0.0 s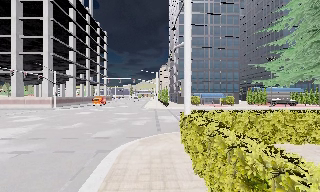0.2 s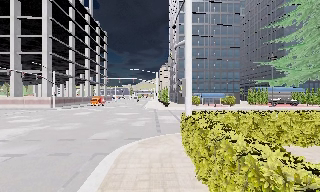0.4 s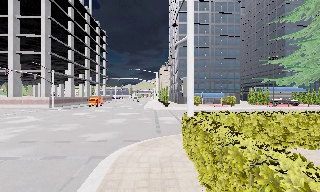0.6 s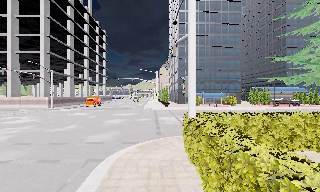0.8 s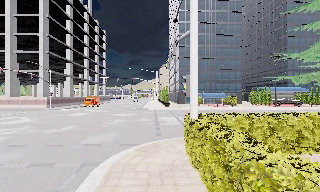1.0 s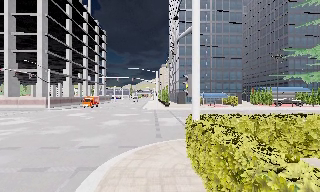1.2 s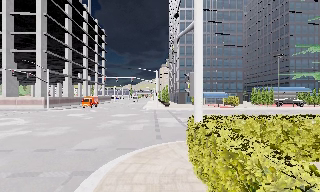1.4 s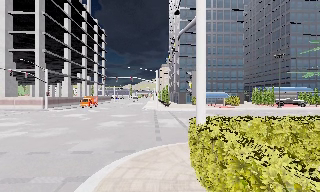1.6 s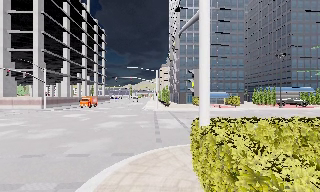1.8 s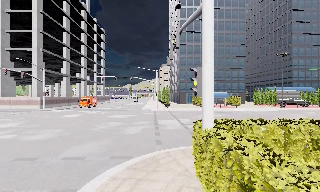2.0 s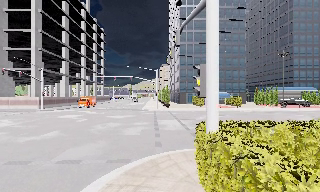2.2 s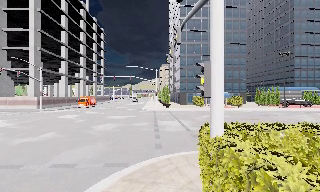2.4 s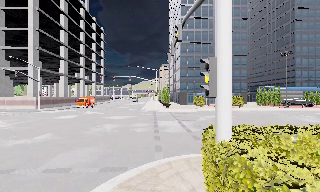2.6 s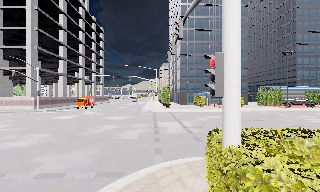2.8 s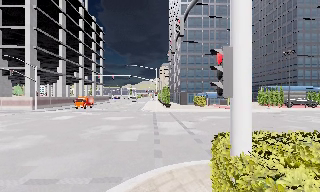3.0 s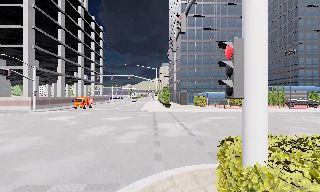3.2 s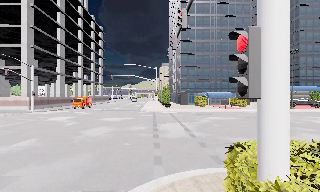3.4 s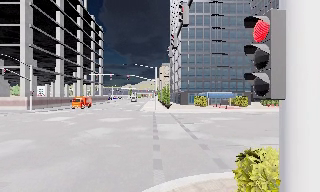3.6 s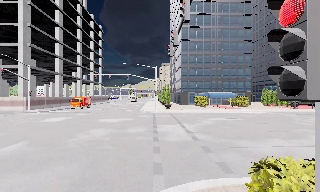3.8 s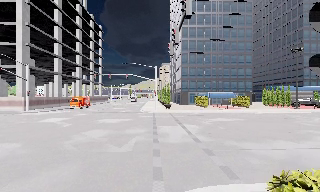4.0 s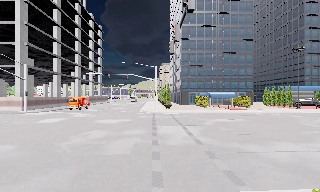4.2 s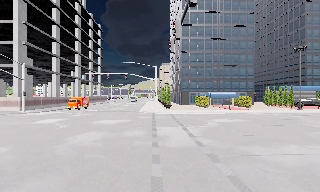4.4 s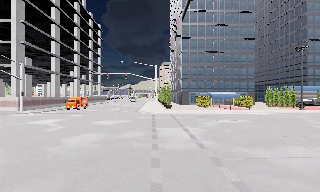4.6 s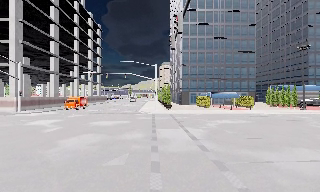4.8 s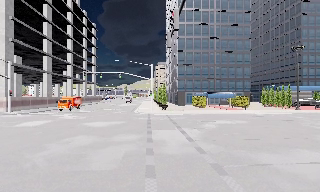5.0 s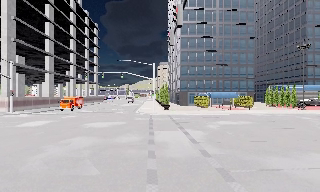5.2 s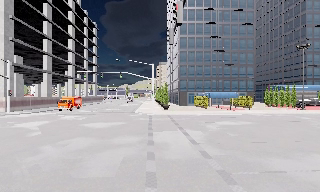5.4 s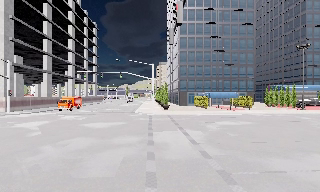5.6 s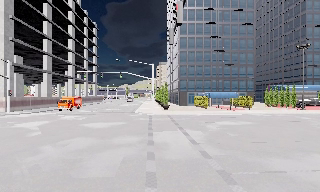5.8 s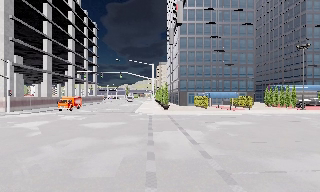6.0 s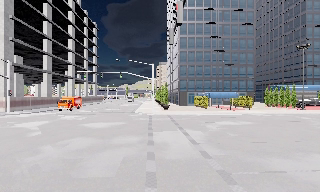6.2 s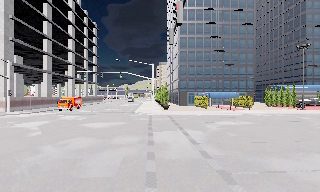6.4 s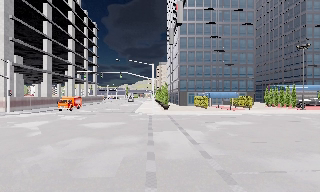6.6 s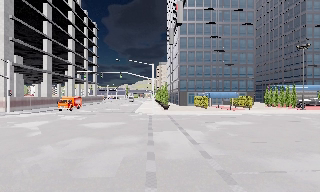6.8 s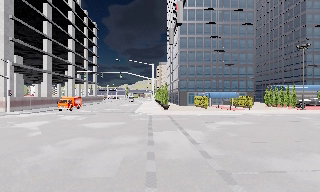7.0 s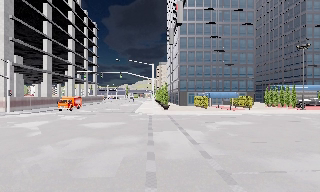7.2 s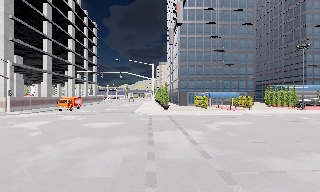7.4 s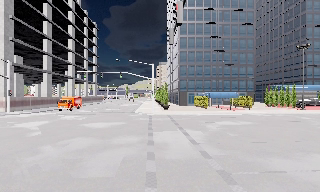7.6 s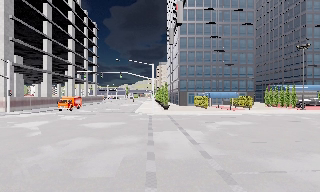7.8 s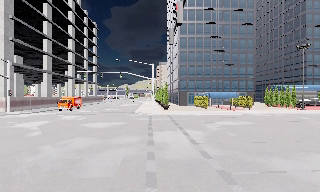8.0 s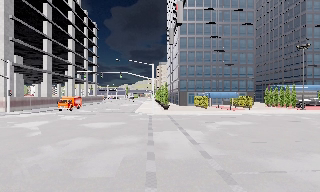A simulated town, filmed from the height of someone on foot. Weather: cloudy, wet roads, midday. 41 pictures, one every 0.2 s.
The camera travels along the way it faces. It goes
forward.
0.0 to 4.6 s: The camera travels forward, about 9 m, so what stands in front looms larger.
4.6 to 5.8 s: The camera travels forward, about 1 m, so what stands in front looms larger. It loses speed.
5.8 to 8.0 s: The camera keeps its place and its aim.
The film runs forward here.
